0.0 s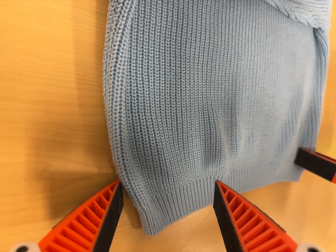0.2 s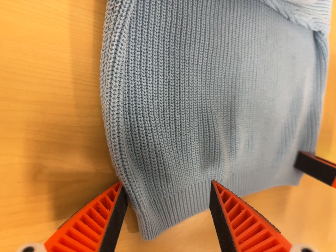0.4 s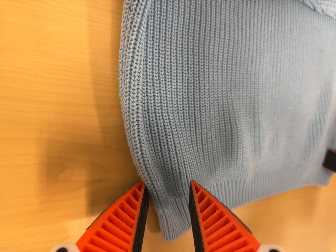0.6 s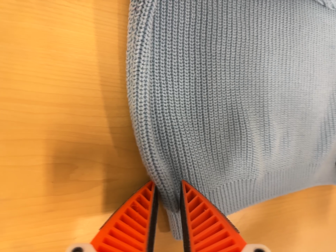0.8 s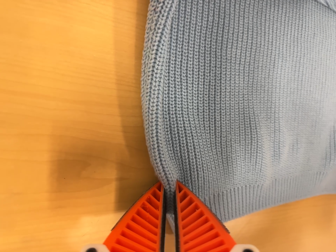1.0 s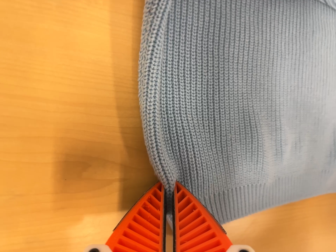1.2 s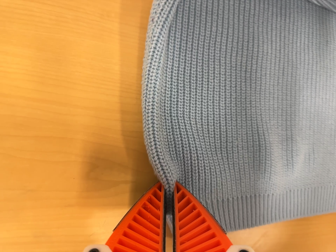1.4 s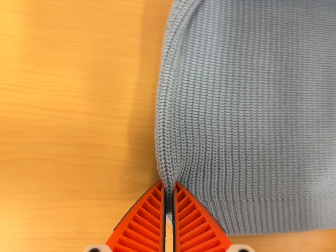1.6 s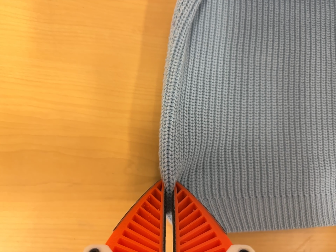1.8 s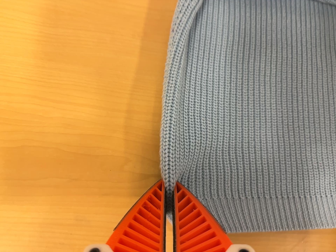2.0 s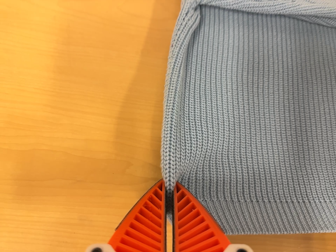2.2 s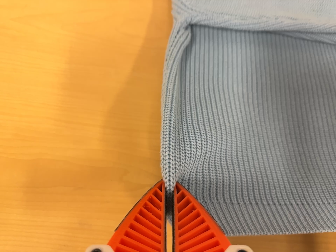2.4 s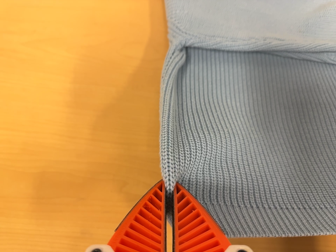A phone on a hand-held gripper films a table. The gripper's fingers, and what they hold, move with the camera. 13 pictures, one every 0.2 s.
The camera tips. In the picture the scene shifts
downward.
The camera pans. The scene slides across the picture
to the right.
0.0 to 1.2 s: The scene slides to the right, as the camera pans about 15 degrees to its left.
1.2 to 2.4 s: The camera swings to its left by about 15 degrees, and the scene slides to the right. It travels backward, toward the bottom of its view and to its right, about 10 cm, so what stands in front gets smaller. Its aim tips toward the top of its view by about 20 degrees, and the scene shifts downward.
The film runs forward here.
